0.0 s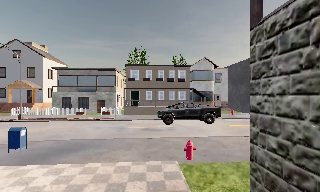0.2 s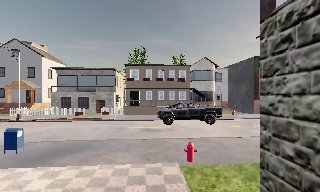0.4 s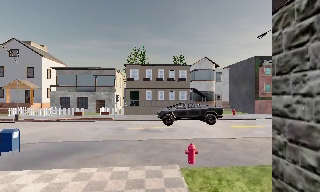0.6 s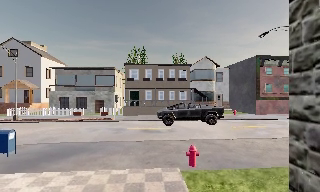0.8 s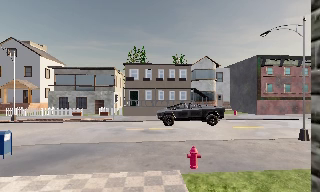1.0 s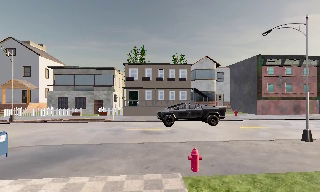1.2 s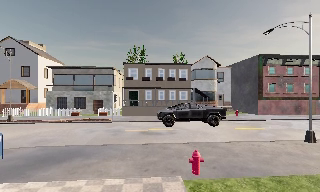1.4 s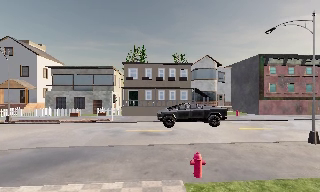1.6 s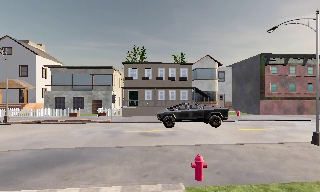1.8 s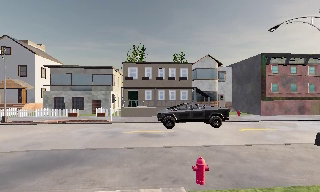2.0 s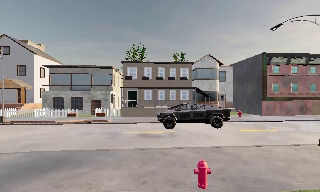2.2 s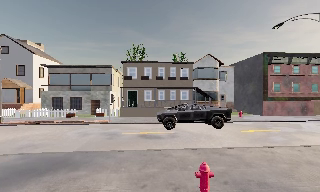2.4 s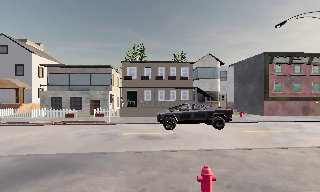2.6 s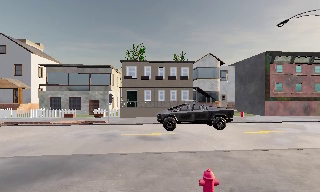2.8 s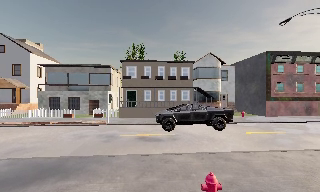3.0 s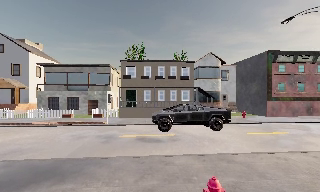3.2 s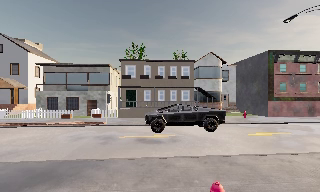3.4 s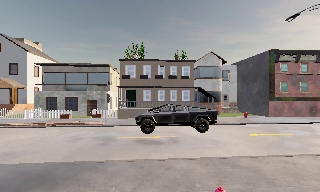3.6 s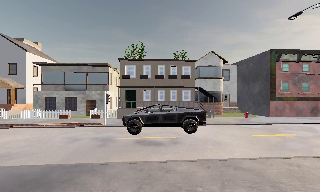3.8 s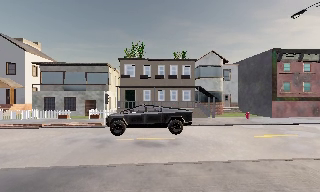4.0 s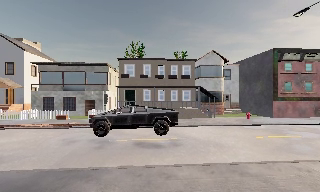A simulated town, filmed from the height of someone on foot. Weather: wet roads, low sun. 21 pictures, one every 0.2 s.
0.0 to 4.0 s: The camera travels forward, about 4 m, so what stands in front looms larger.
The film runs forward here.
